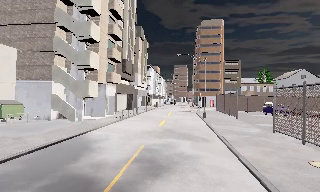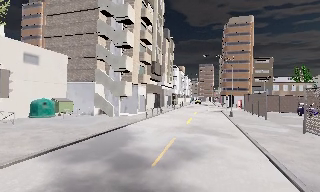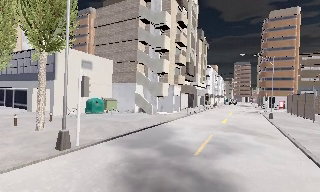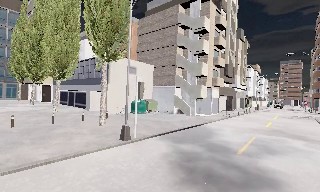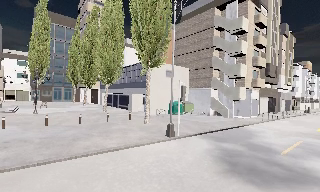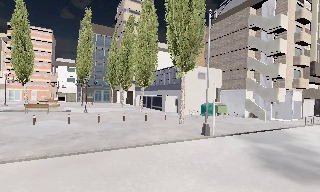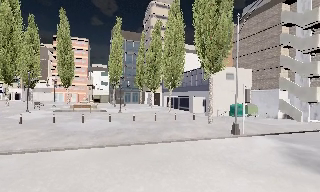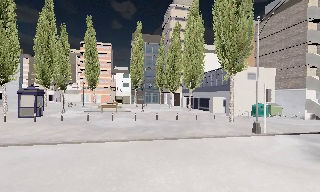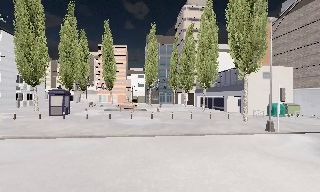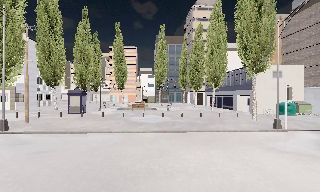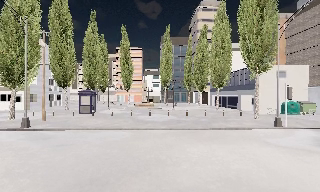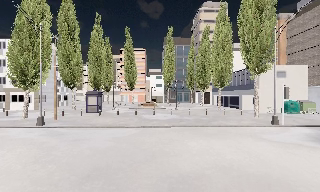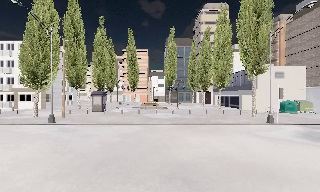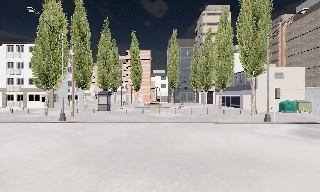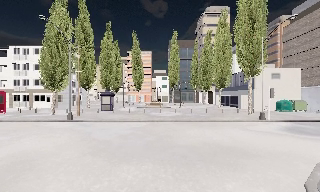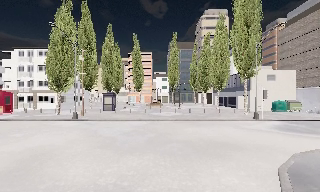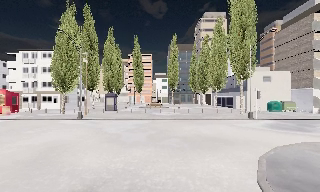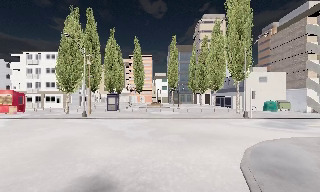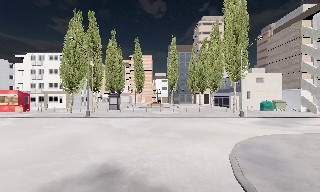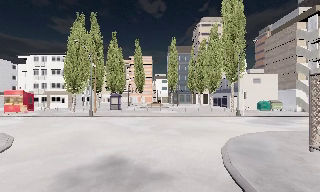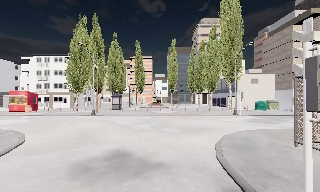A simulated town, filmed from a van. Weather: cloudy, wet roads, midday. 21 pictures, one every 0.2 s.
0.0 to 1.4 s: The scene slides to the right, as the camera pans about 70 degrees to its left. It travels backward and to its left, about 8 m.
1.4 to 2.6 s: The camera pans to its left, which is counterclockwise from overhead, by about 10 degrees. It travels backward, about 5 m, so what stands in front gets smaller.
2.6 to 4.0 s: The camera travels backward, about 6 m, so what stands in front gets smaller.
The film runs backward here.
